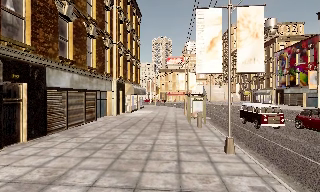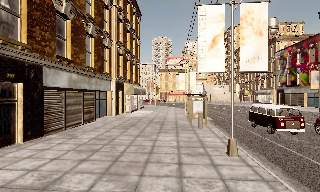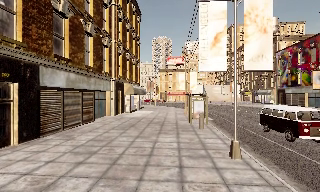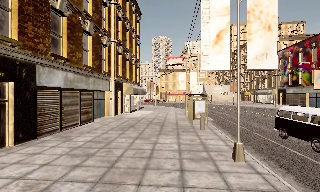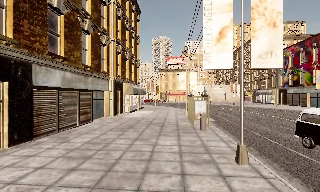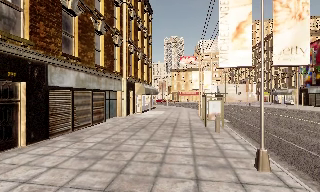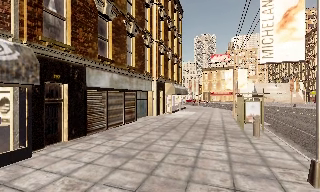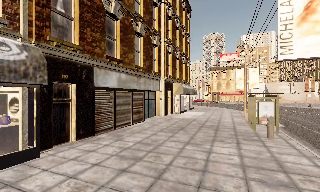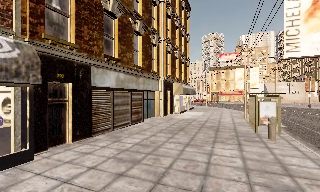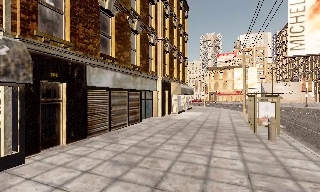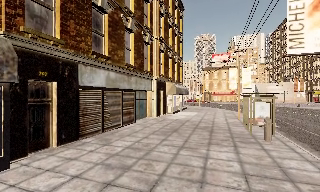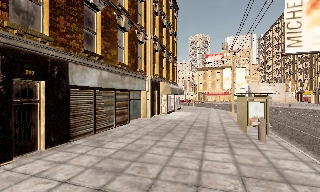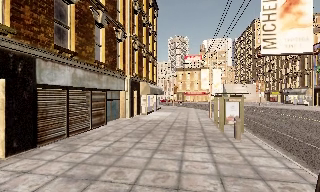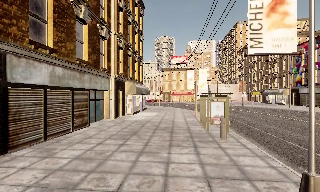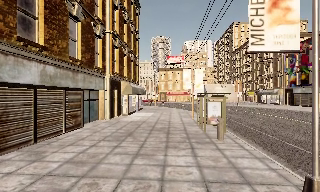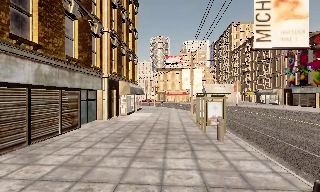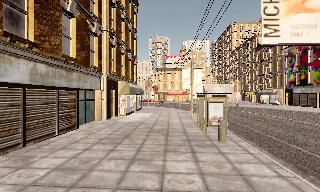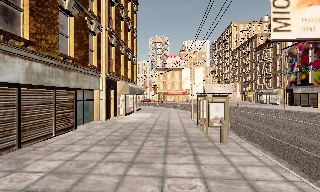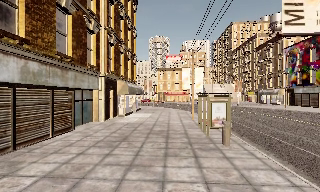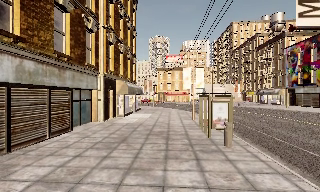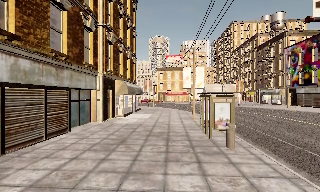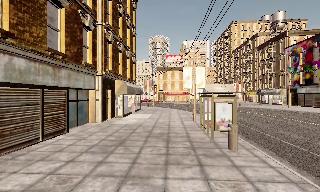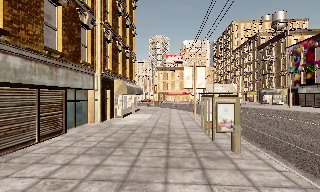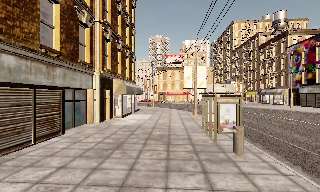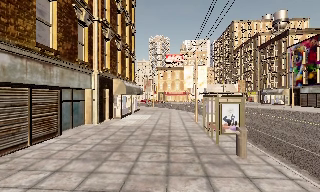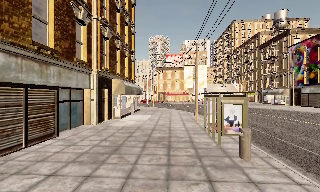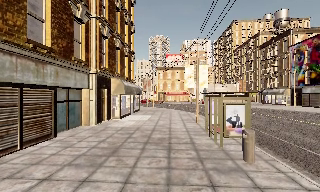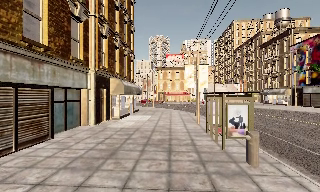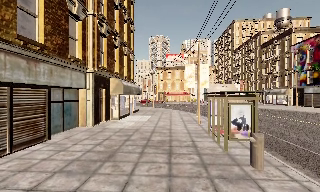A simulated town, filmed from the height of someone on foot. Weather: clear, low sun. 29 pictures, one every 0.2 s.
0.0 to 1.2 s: The camera swings to its left by about 15 degrees, and the scene slides to the right. It travels forward, about 1.5 m, so what stands in front looms larger.
1.2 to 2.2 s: The camera travels forward, about 1 m, so what stands in front looms larger.
2.2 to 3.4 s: The camera pans to its right, which is clockwise from overhead, by about 15 degrees. It travels forward, about 1.5 m, so what stands in front looms larger.
3.4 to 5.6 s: The camera travels forward, about 3 m, so what stands in front looms larger.
The film runs forward here.
